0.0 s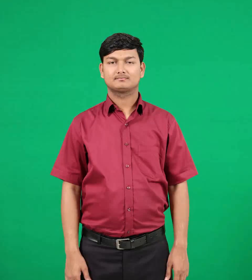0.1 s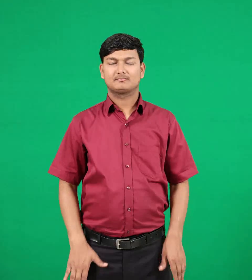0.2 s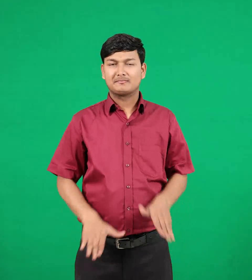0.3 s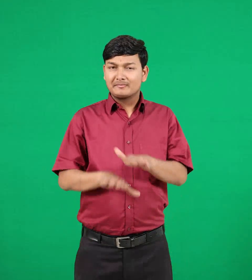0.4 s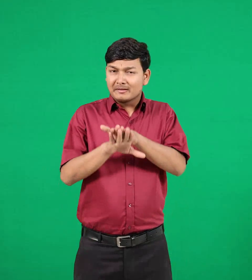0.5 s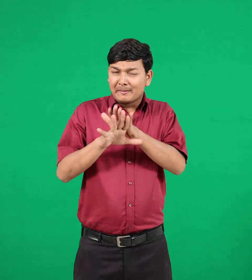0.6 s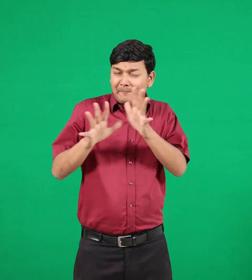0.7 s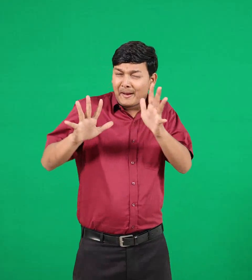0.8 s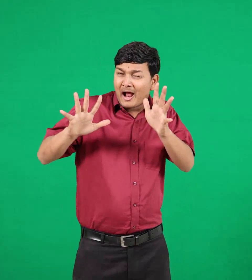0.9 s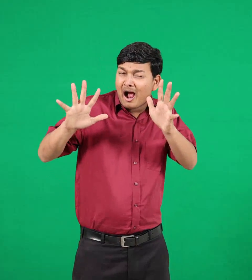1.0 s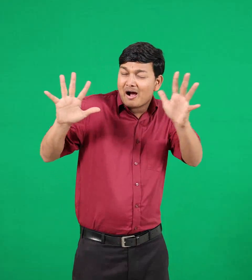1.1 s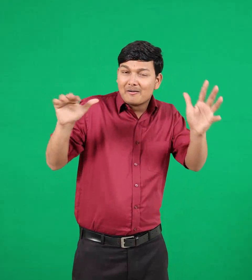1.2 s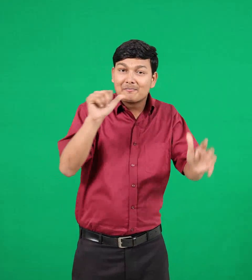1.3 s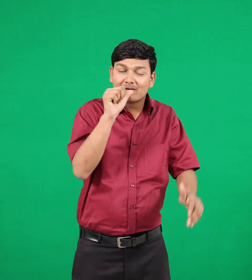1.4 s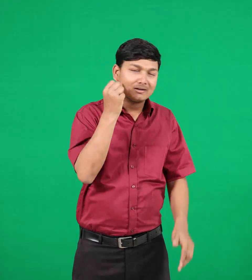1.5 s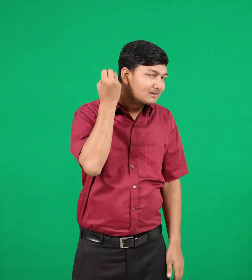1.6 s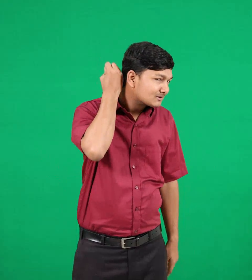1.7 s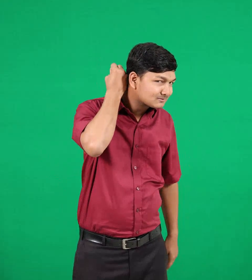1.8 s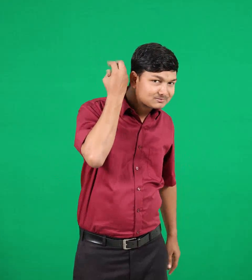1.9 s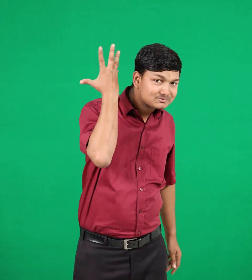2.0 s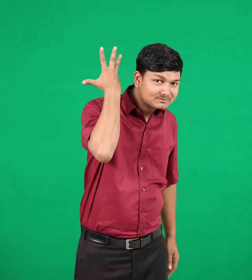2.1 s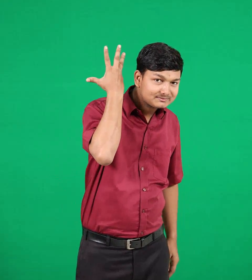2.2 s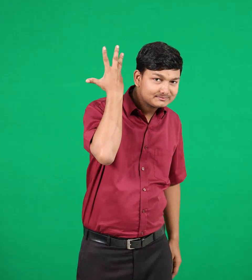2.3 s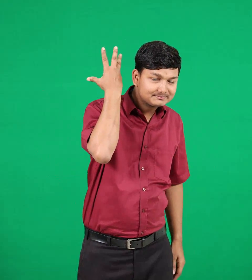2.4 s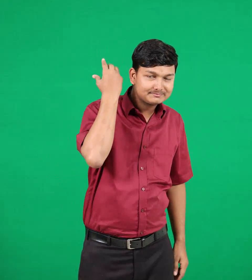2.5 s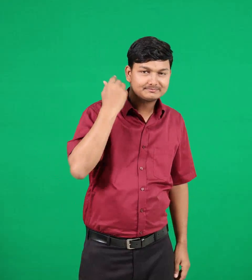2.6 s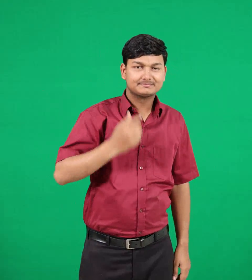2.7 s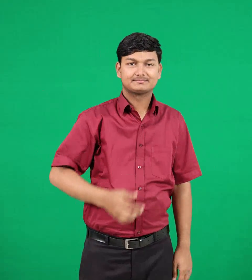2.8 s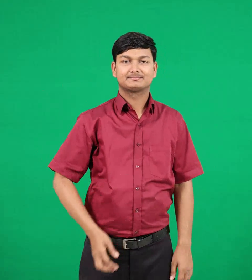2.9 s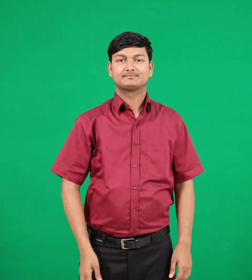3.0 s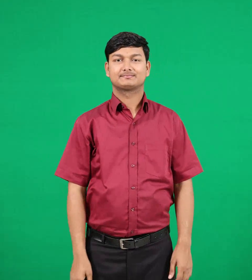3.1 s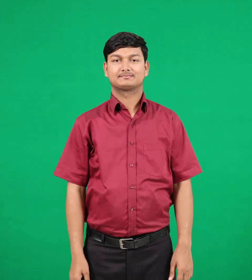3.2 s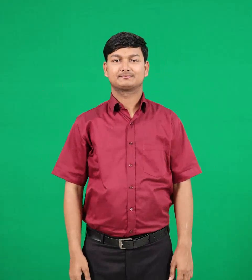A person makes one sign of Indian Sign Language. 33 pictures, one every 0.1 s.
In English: whale
